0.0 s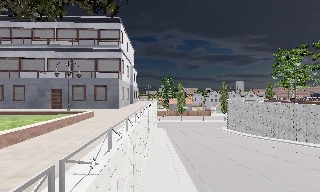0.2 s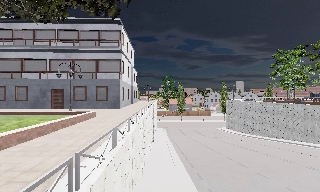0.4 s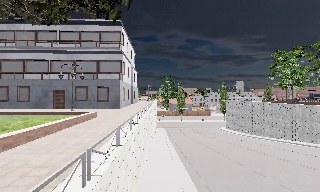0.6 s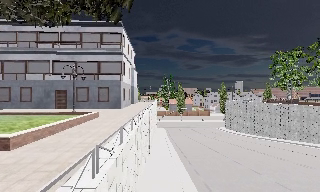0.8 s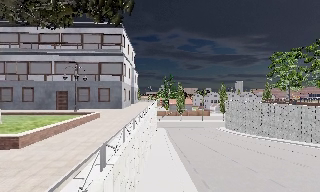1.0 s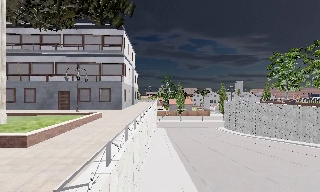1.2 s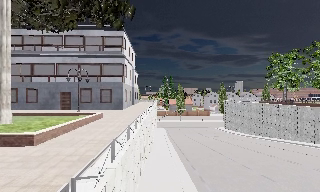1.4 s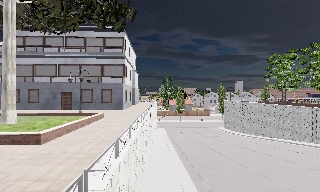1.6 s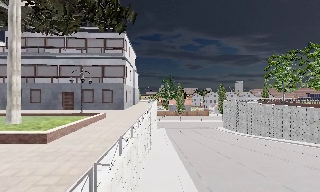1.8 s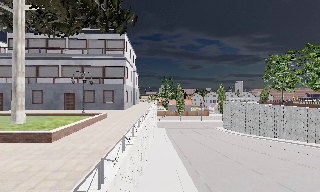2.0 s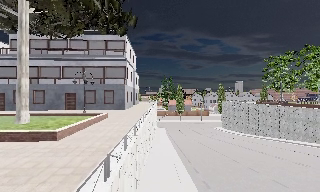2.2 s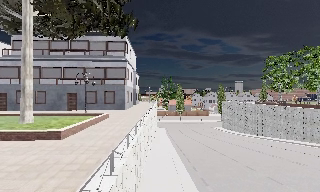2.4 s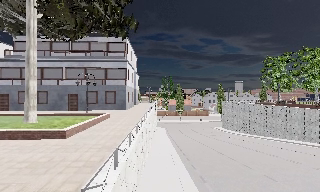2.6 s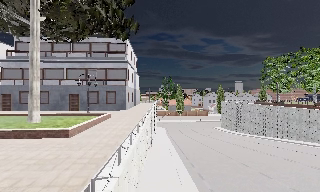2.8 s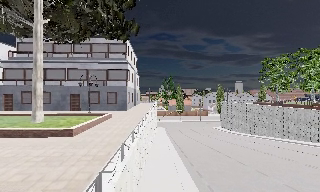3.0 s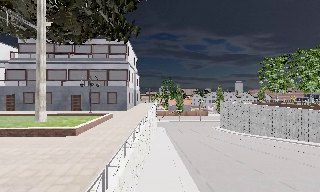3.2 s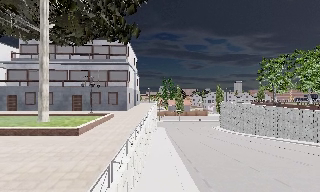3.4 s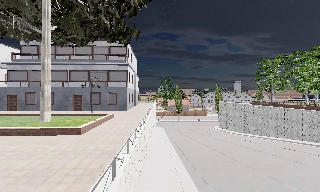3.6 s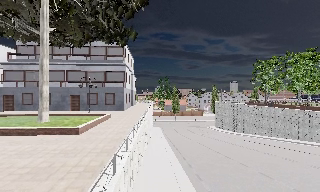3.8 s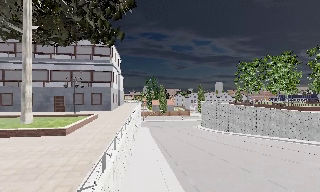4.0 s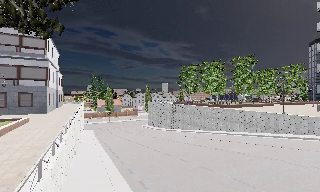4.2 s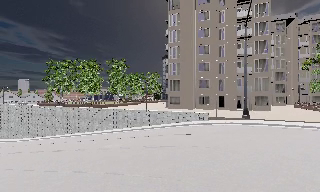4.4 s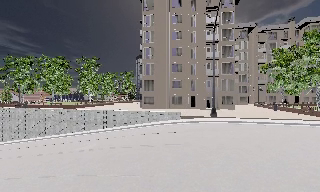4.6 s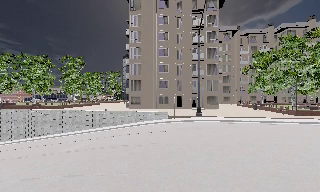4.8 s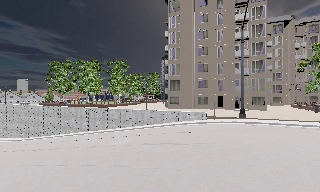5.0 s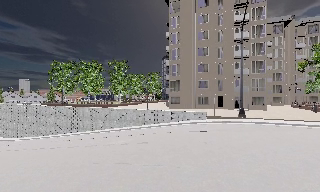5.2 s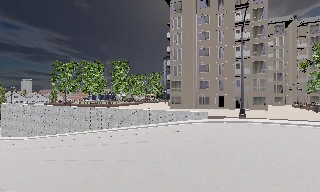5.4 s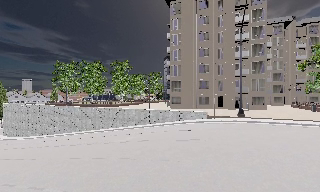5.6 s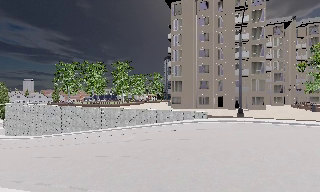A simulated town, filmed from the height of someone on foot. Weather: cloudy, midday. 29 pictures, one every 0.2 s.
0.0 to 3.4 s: The camera travels backward, about 5 m, so what stands in front gets smaller.
3.4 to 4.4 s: The scene slides to the left, as the camera pans about 75 degrees to its right. It travels backward, about 1.5 m.
4.4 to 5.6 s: The camera travels backward, about 1.5 m, so what stands in front gets smaller.
The film runs backward here.
